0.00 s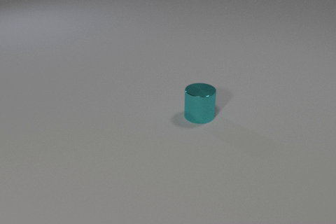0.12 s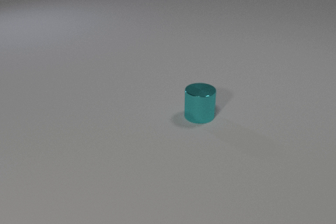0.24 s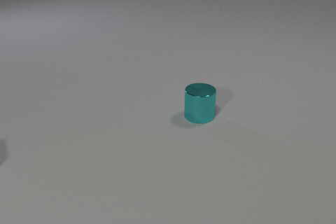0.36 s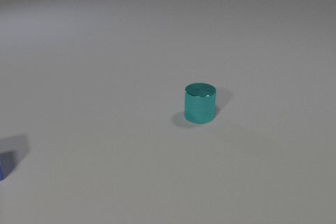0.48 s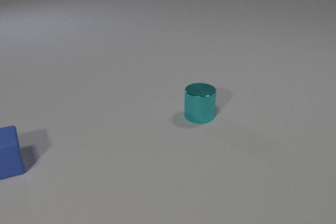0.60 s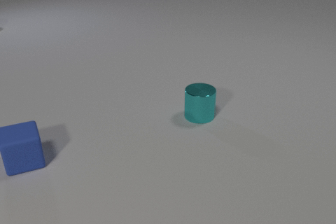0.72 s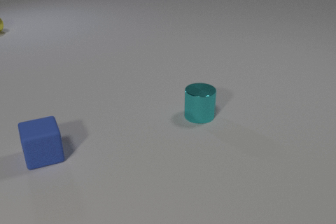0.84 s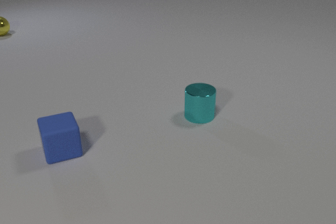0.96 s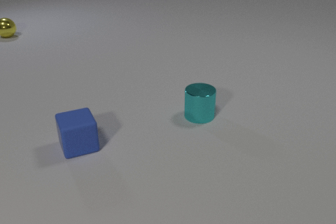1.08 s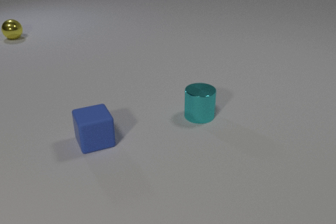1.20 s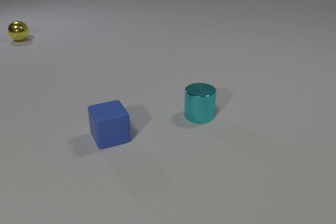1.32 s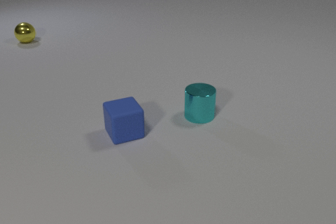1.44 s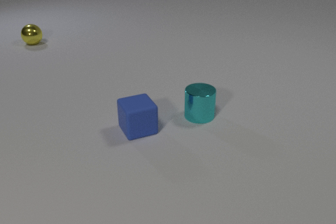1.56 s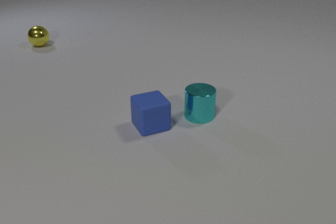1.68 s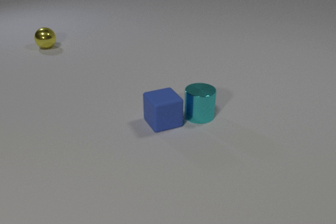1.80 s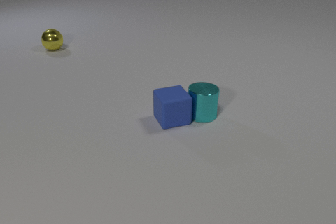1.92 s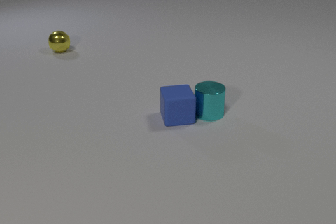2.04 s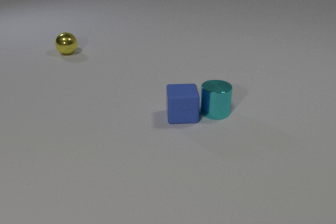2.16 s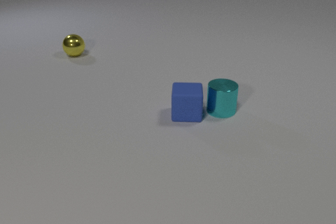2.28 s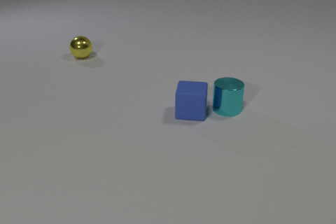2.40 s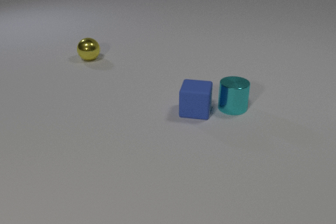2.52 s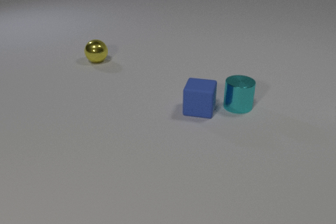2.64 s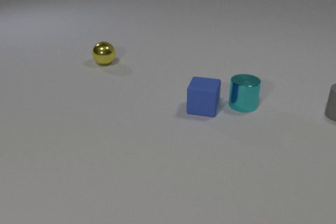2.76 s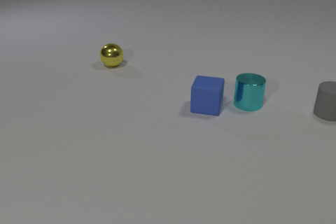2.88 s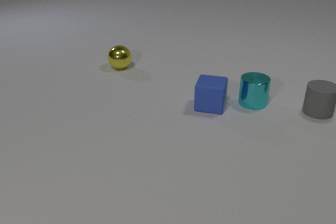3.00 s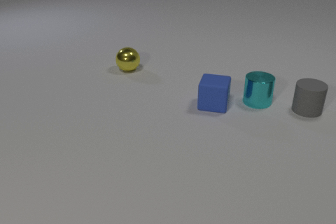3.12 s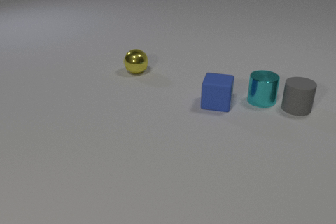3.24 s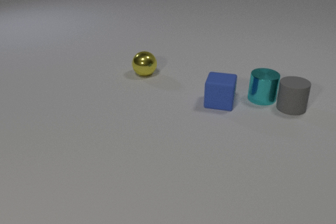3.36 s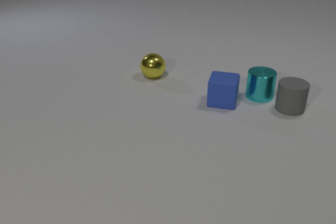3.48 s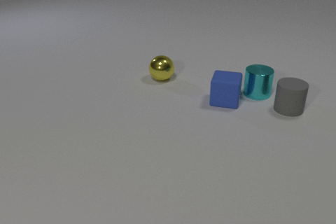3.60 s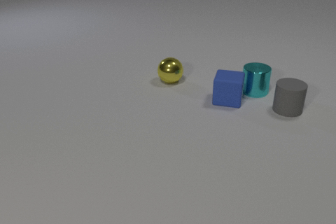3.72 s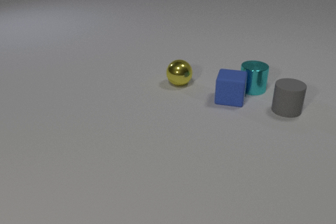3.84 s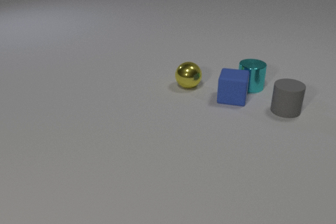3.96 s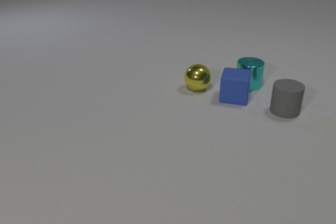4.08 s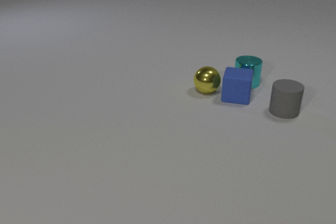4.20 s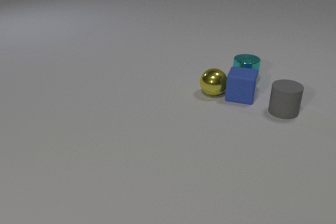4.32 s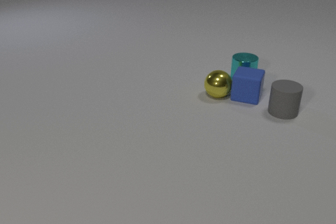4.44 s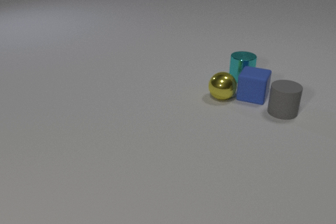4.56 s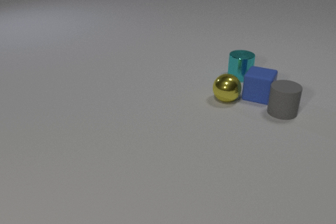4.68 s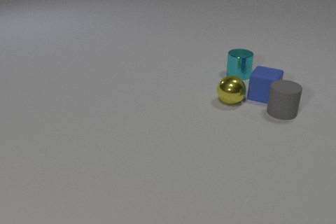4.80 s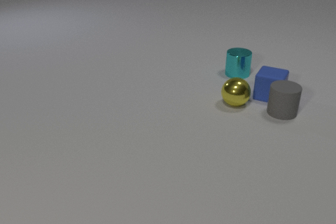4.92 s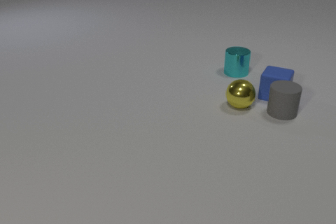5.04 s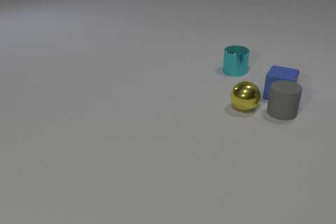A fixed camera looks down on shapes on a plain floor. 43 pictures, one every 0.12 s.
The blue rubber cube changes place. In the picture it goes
to the right.
The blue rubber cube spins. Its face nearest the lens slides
to the left.
0.00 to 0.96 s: The blue rubber cube comes in at the left edge, slides to the right. The yellow metal sphere comes in at the left edge, rolls toward the camera and to the right.
0.96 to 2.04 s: The blue rubber cube slides to the right and away from the camera, spins so that its near face slides to the left, clockwise seen from above. The cyan metal cylinder slides to the right and away from the camera. The yellow metal sphere rolls toward the camera and to the right. The blue rubber cube and the cyan metal cylinder collide.
2.04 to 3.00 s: The blue rubber cube slides to the right and away from the camera. The cyan metal cylinder slides to the right and away from the camera. The gray rubber cylinder comes in at the right edge, slides to the left. The yellow metal sphere rolls to the right and toward the camera.
3.00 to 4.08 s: The blue rubber cube slides to the right and away from the camera. The cyan metal cylinder slides away from the camera. The gray rubber cylinder slides to the left and toward the camera. The yellow metal sphere rolls to the right and toward the camera. The cyan metal cylinder and the gray rubber cylinder collide.
4.08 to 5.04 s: The blue rubber cube slides to the right. The cyan metal cylinder slides away from the camera and to the left. The yellow metal sphere rolls to the right and toward the camera. The blue rubber cube and the yellow metal sphere collide. The blue rubber cube and the gray rubber cylinder collide.
How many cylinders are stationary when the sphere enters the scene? 1.
How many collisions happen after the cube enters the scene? 4.
What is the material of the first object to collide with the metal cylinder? rubber.
